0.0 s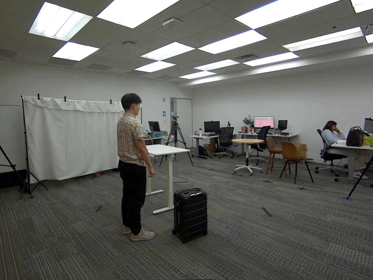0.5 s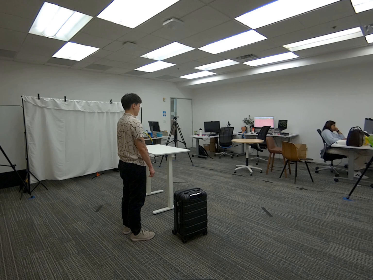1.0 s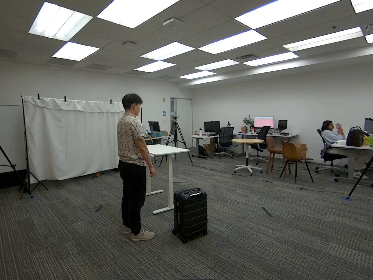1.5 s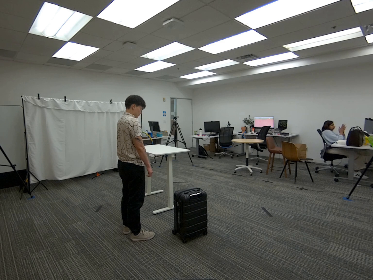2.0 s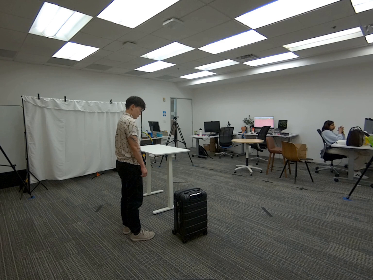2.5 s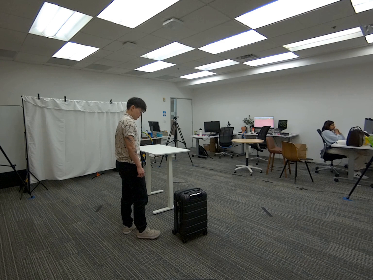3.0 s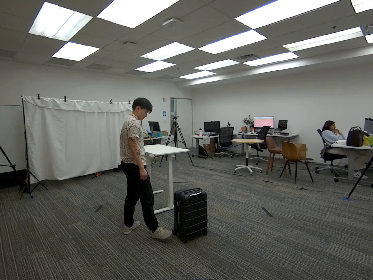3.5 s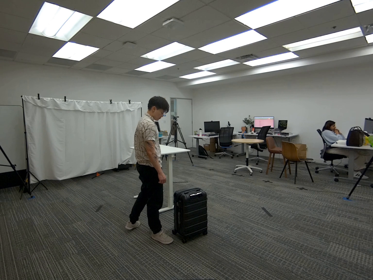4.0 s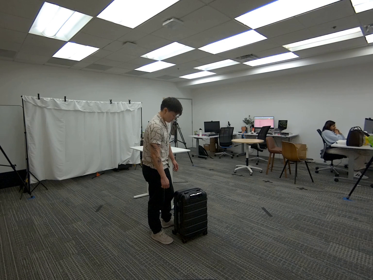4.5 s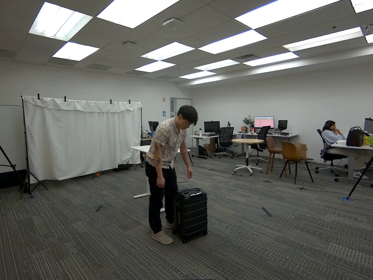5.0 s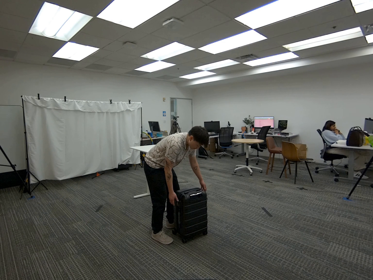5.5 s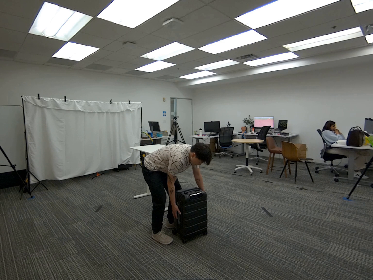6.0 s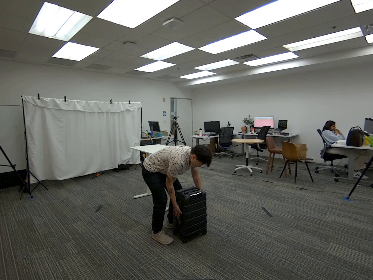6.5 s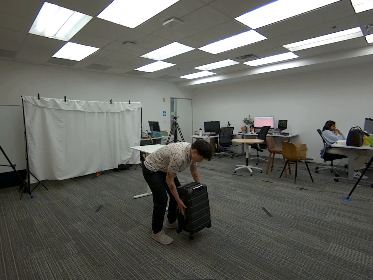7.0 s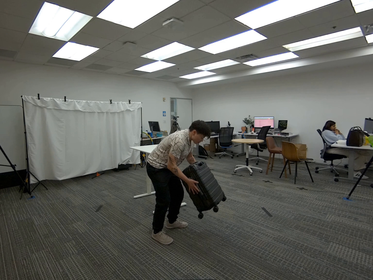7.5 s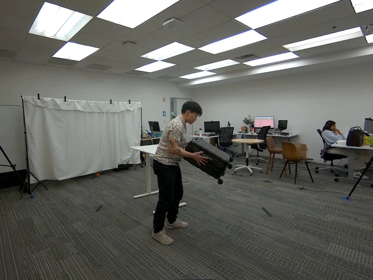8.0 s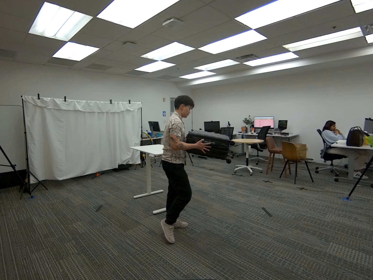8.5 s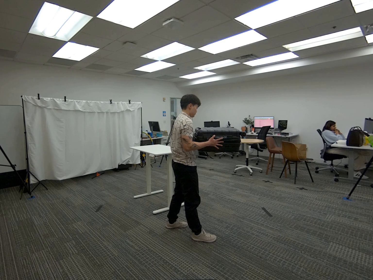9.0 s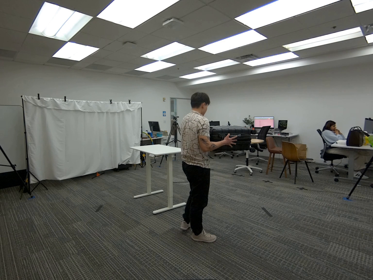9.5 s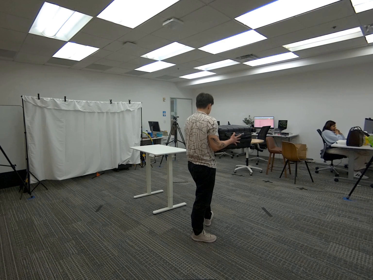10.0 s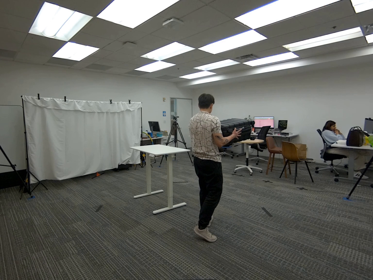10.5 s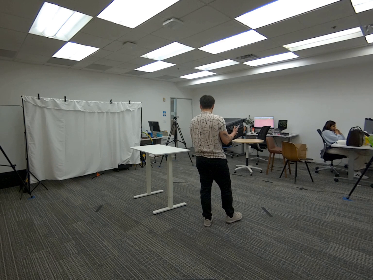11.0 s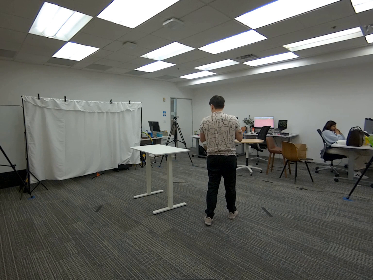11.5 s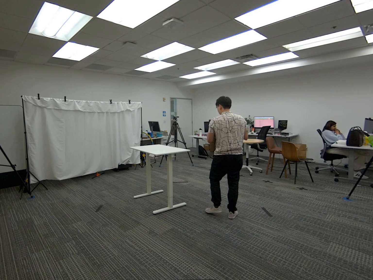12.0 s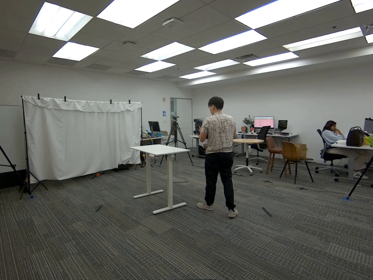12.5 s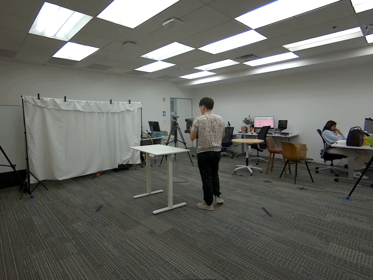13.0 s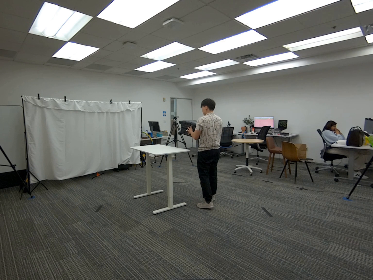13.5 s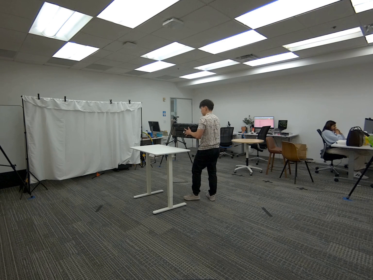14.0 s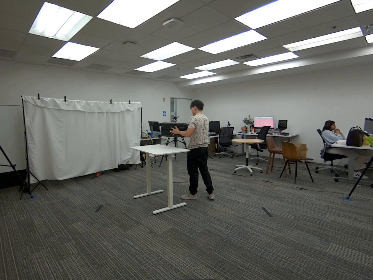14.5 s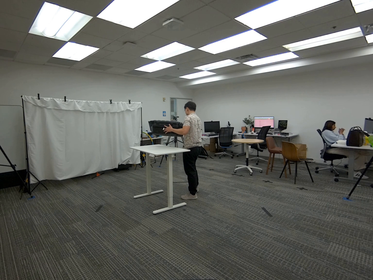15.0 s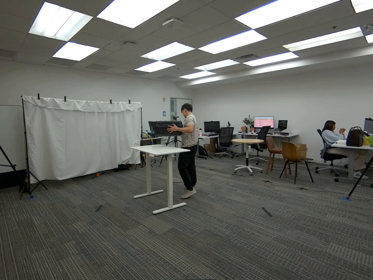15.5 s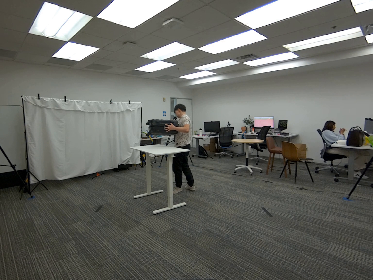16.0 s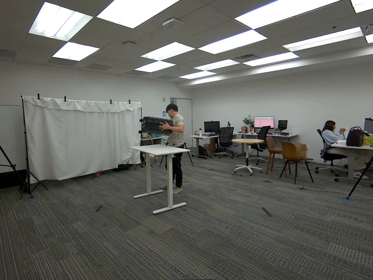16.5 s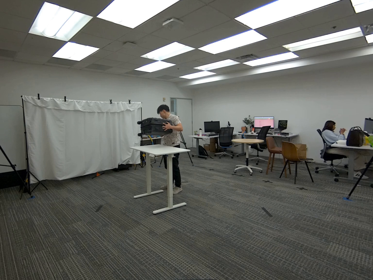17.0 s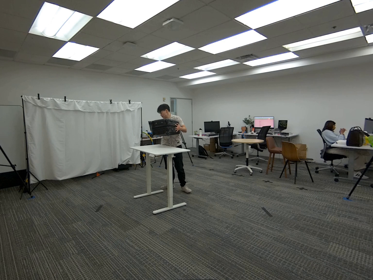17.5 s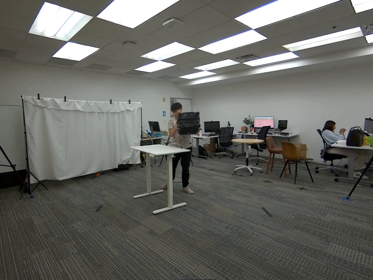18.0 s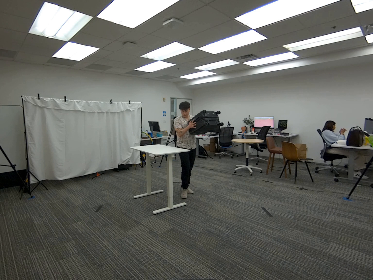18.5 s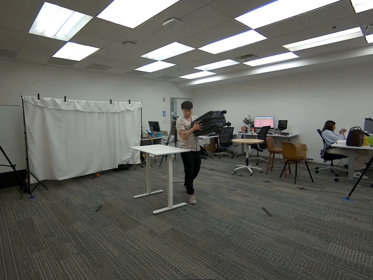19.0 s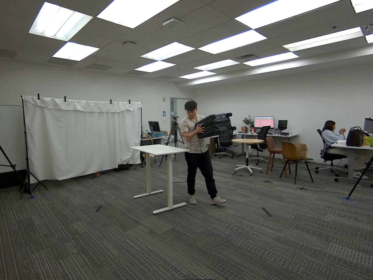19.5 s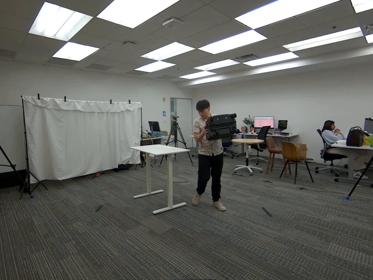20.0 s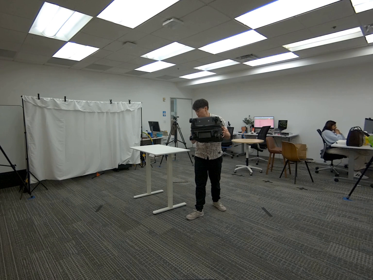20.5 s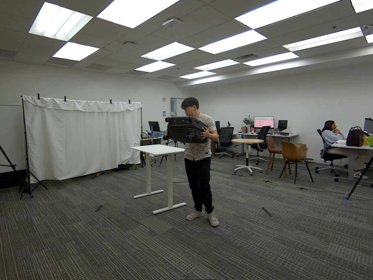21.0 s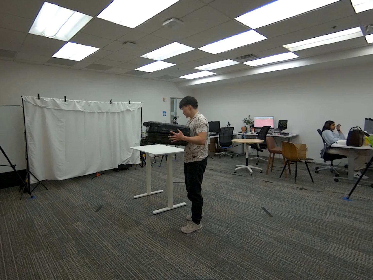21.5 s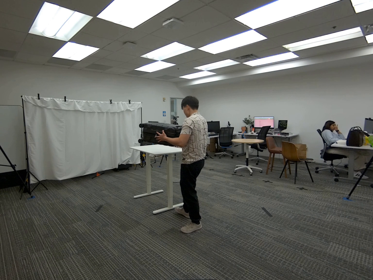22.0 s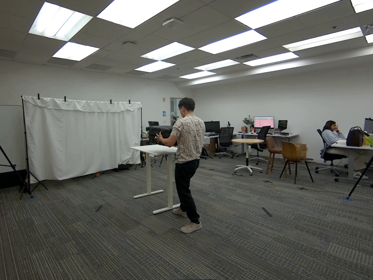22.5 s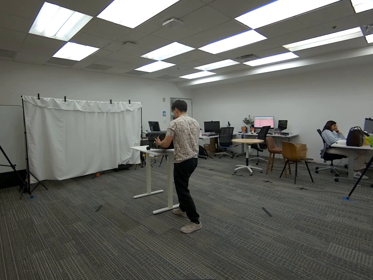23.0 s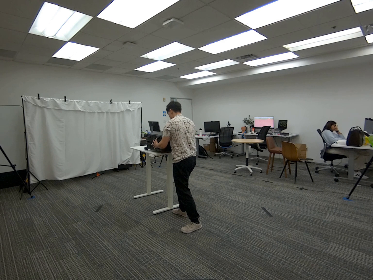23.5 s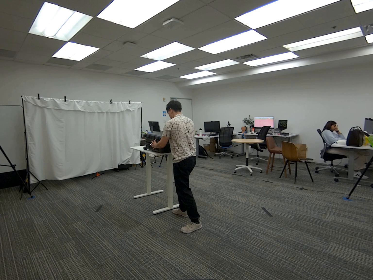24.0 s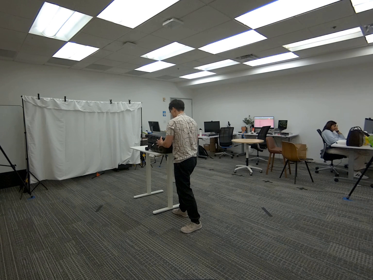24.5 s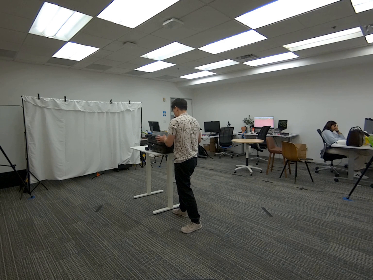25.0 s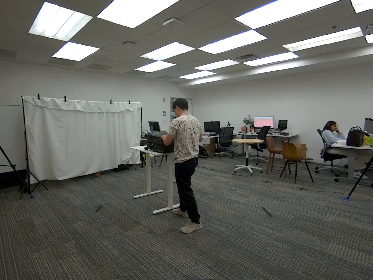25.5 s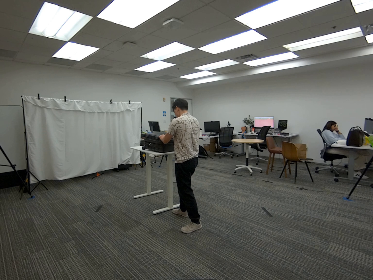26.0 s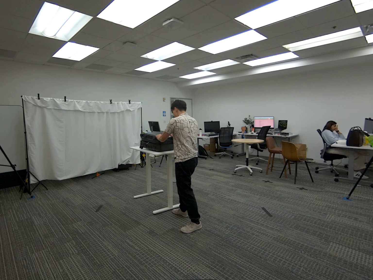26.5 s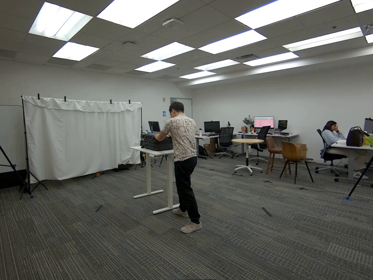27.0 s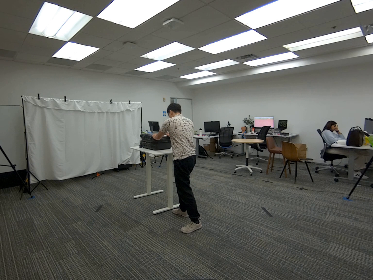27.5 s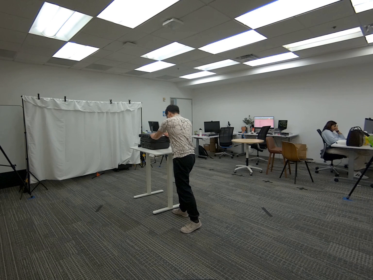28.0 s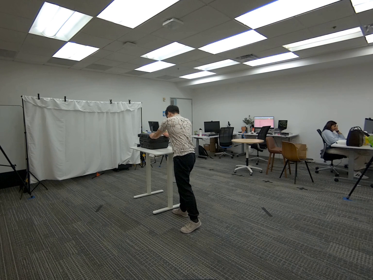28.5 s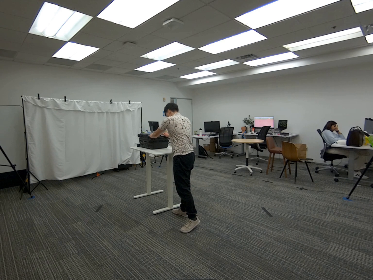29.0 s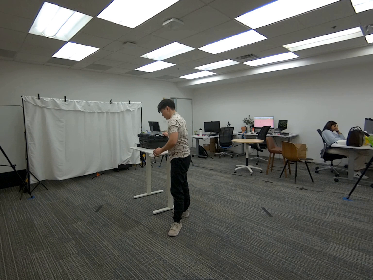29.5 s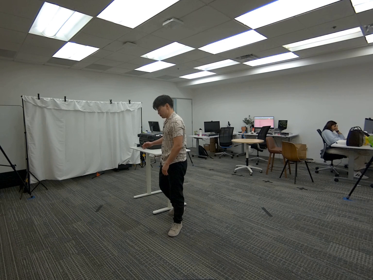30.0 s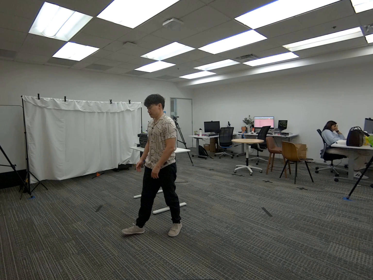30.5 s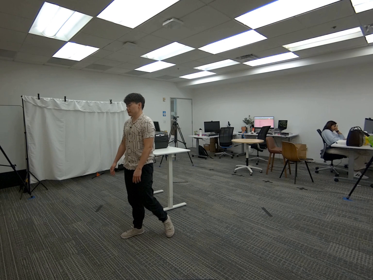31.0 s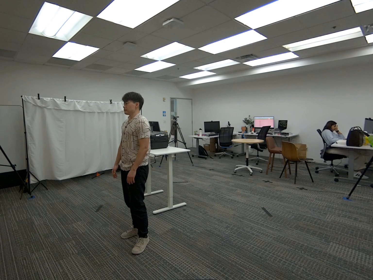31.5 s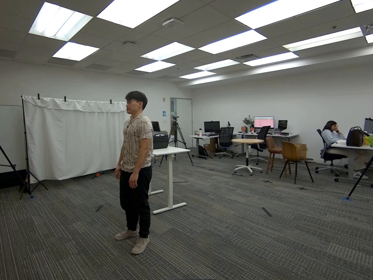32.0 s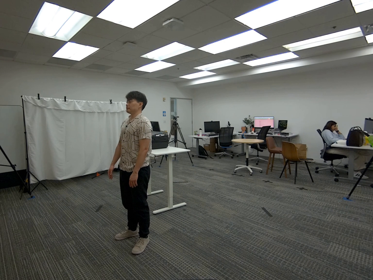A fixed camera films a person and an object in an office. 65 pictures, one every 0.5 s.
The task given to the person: Walk over to the luggage on the ground within the bounding area and pick up the luggage using both hands and place the luggage on the white desk and push the luggage away from you on the white desk.
